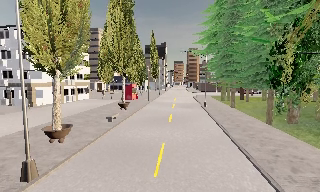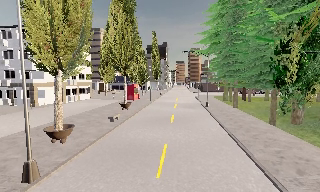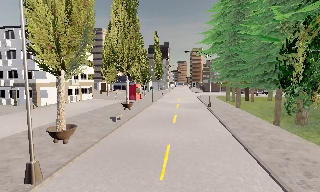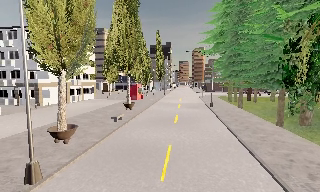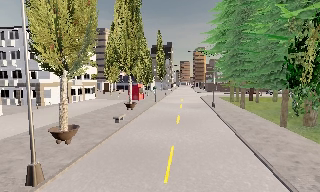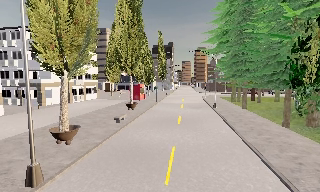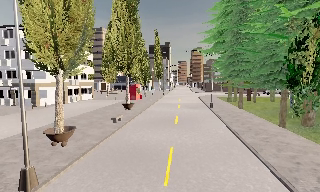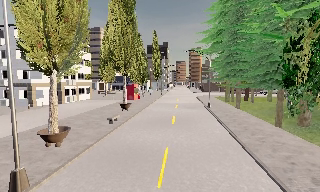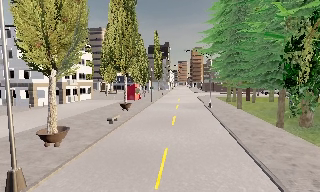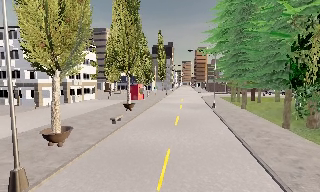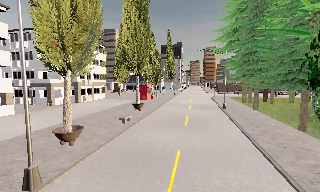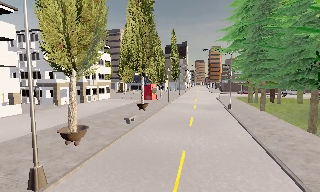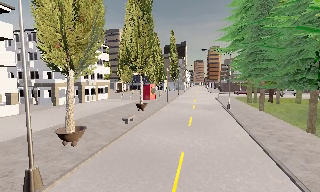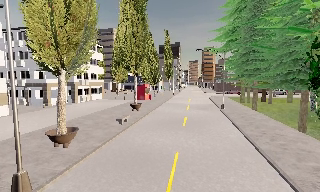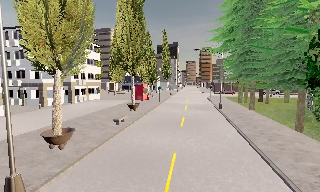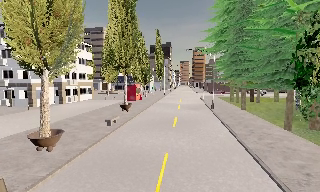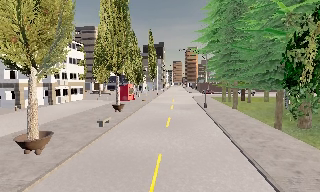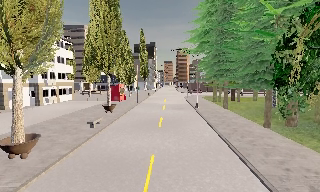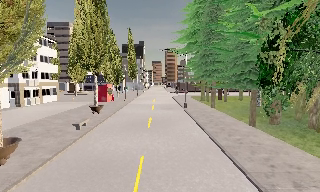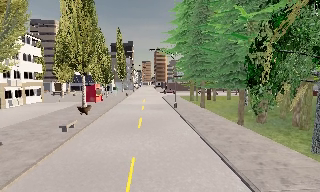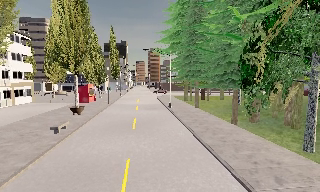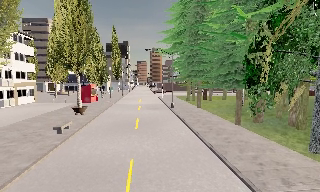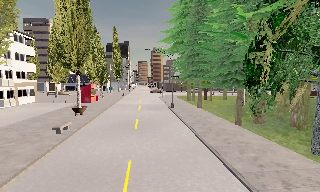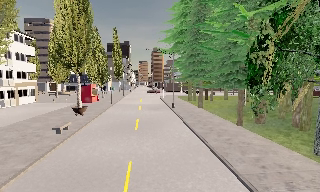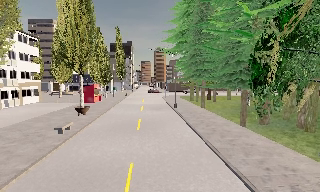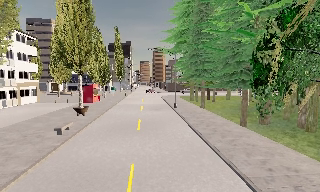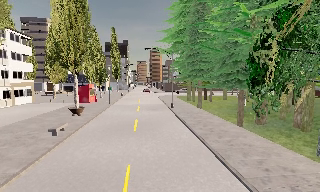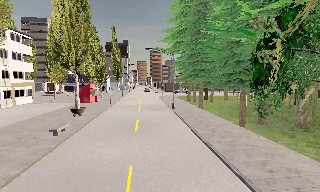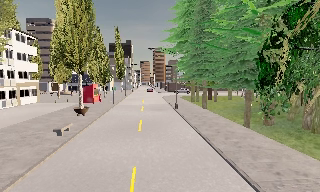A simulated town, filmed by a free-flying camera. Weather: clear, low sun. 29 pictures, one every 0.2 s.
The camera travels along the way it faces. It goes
forward.
0.0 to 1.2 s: The camera travels forward, about 0.5 m, so what stands in front looms larger.
1.2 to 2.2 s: The camera shifts only a little, or ends up much as it began.
2.2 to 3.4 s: The scene slides to the left, as the camera pans about 10 degrees to its right. It travels forward, about 0.5 m, so what stands in front looms larger.
3.4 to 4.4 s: The camera shifts only a little, or ends up much as it began.
4.4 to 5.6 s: The camera travels forward, about 0.5 m, so what stands in front looms larger.
The film runs forward here.
